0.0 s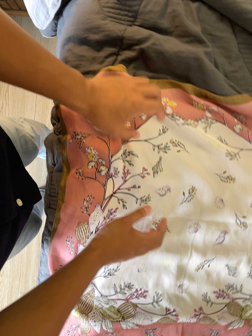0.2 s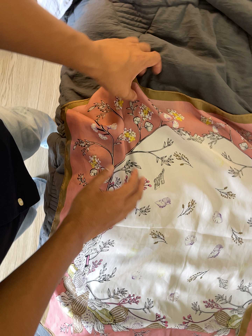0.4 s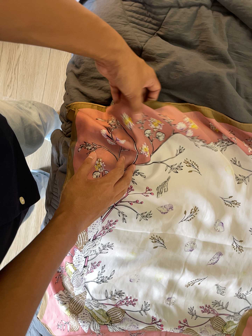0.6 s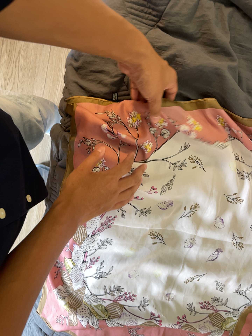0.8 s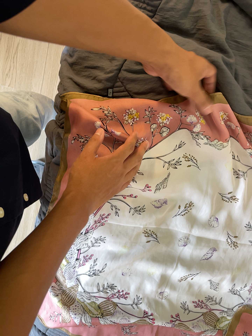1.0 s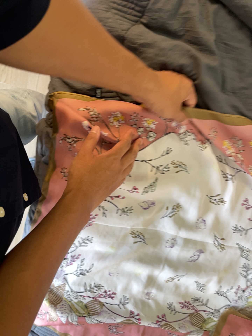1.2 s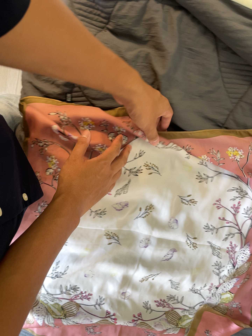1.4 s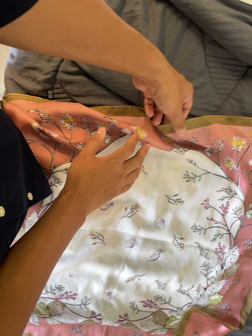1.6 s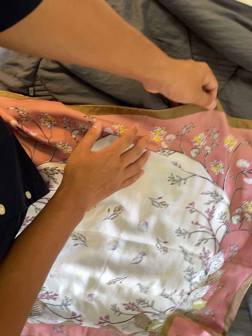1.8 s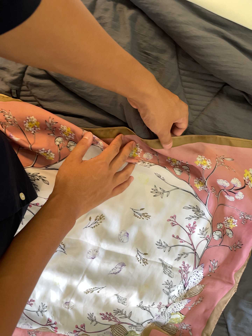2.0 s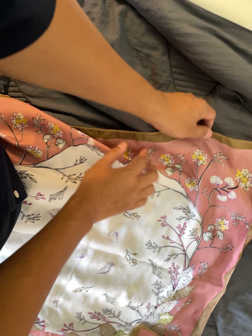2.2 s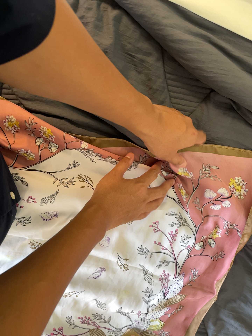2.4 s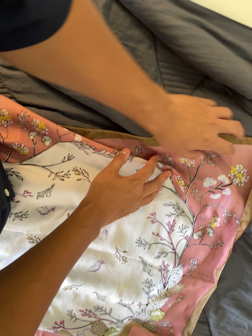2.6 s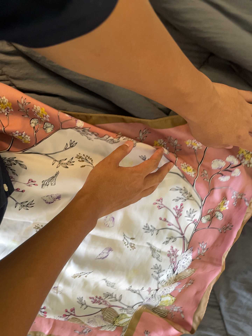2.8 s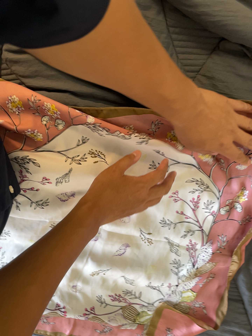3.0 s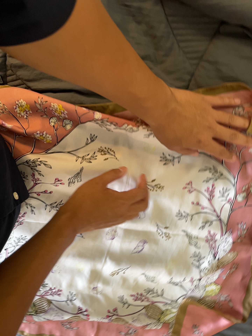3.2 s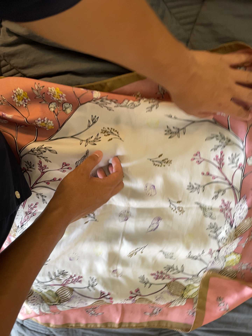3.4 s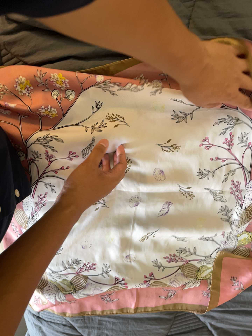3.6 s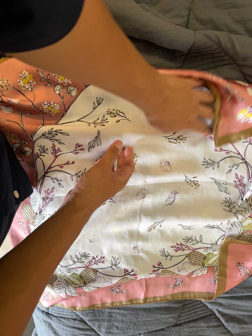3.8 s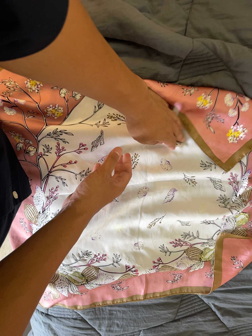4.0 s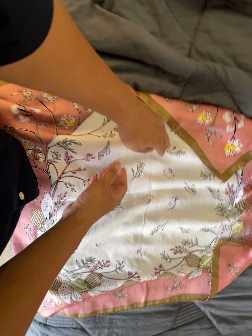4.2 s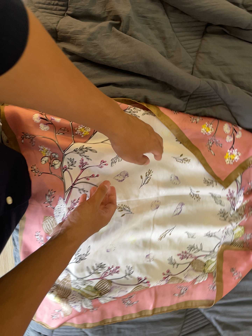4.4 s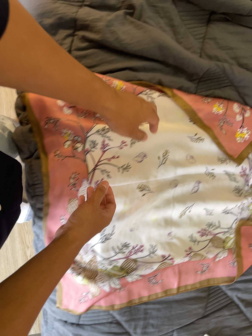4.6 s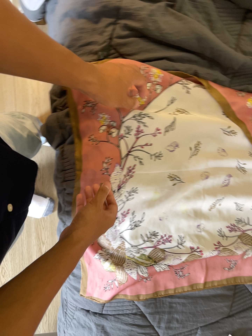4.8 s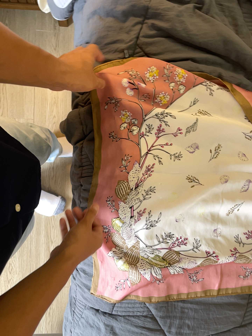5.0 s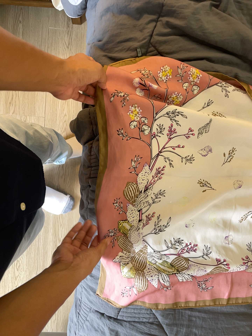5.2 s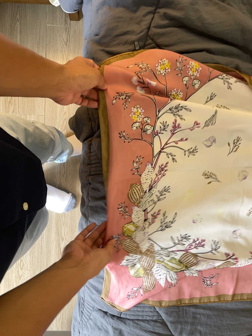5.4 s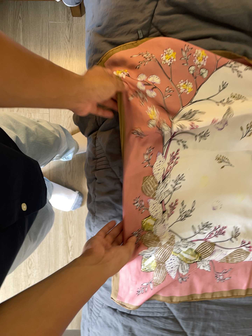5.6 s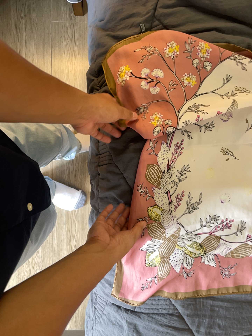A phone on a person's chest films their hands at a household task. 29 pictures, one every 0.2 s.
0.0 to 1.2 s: The camera travels toward the top of its view and to its right, about 14 cm. Its aim tips toward the bottom of its view by about 10 degrees.
1.2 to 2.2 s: The camera travels to its right, about 18 cm, so close, fixed things drift to the left.
2.2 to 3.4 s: The camera travels toward the bottom of its view, about 12 cm, so close, fixed things drift upward. It rolls about its line of sight by about 20 degrees, and the scene rotates counterclockwise.
3.4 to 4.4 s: The camera pans to its right by about 15 degrees. It travels to its left, toward the bottom of its view and backward, about 30 cm. Its aim tips toward the top of its view by about 15 degrees.
4.4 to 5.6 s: The camera travels toward the bottom of its view, to its left and forward, about 14 cm, so close, fixed things drift upward.
The film runs backward here.
